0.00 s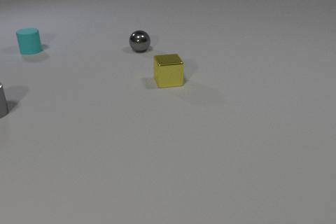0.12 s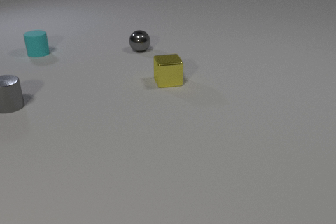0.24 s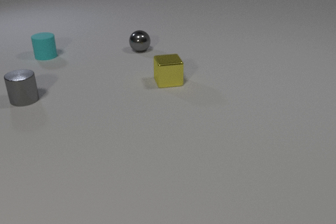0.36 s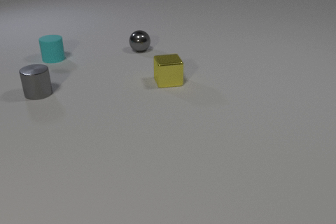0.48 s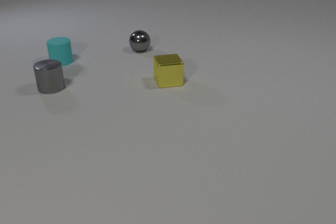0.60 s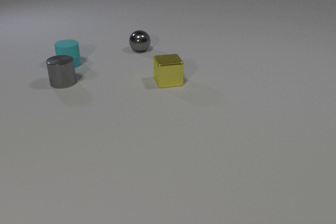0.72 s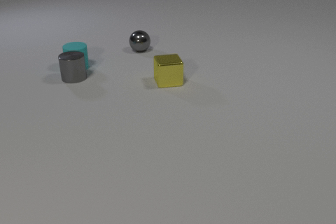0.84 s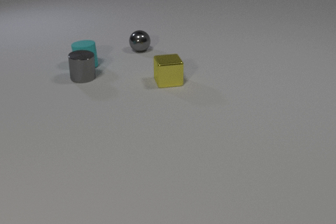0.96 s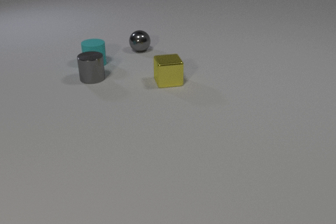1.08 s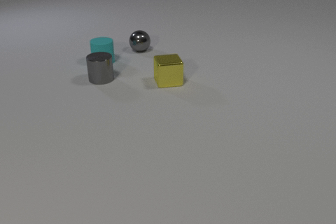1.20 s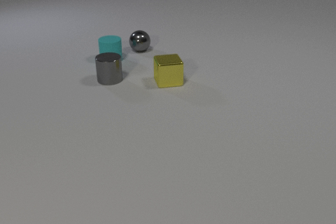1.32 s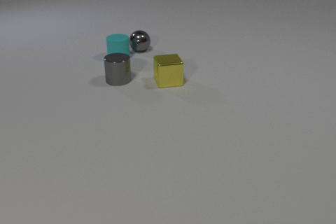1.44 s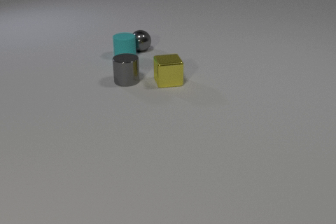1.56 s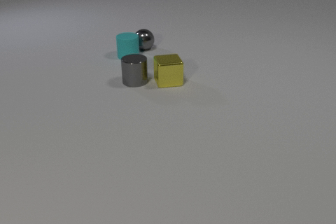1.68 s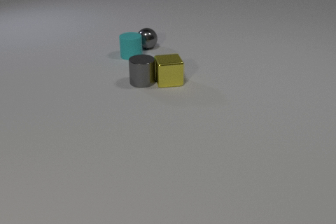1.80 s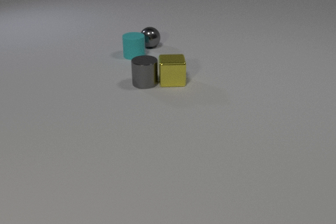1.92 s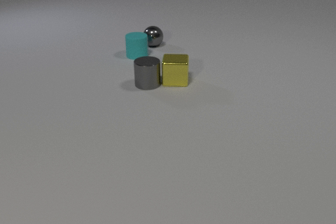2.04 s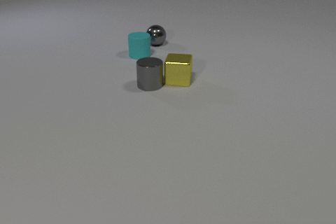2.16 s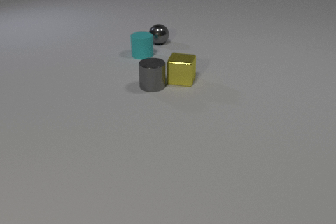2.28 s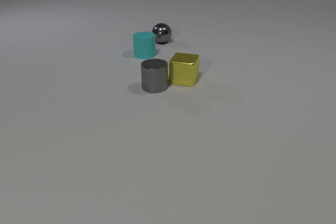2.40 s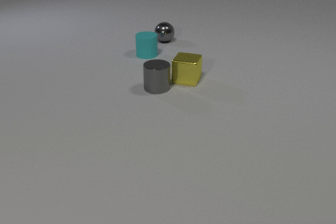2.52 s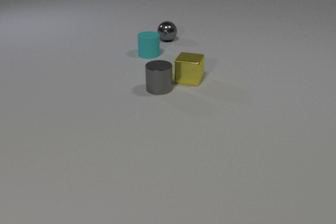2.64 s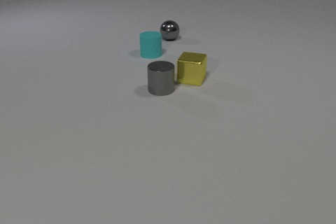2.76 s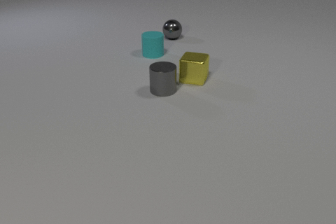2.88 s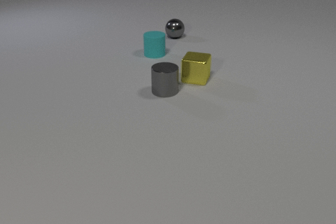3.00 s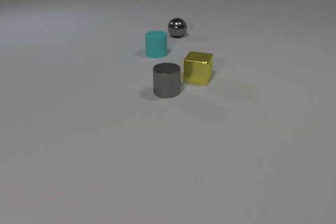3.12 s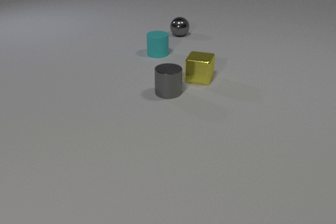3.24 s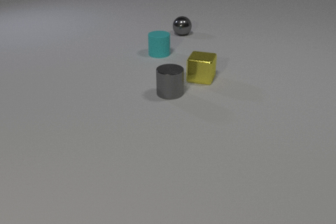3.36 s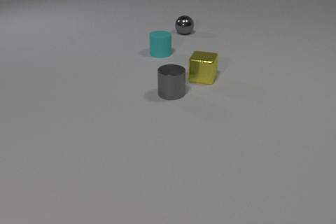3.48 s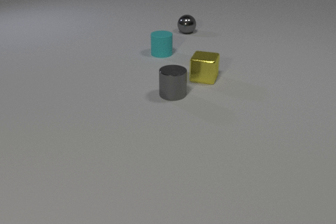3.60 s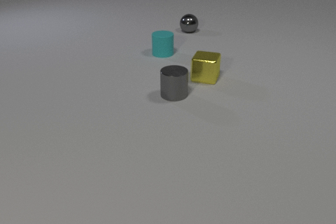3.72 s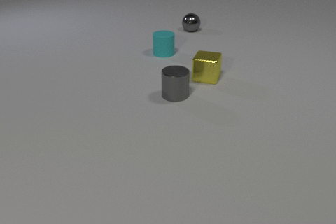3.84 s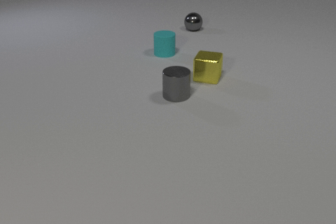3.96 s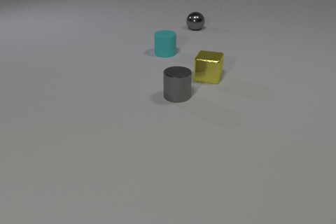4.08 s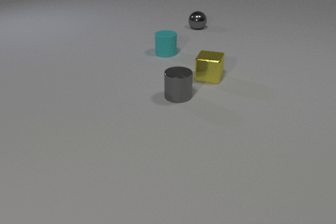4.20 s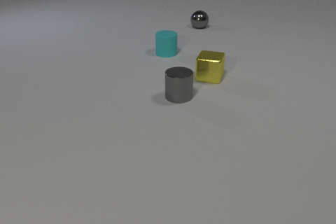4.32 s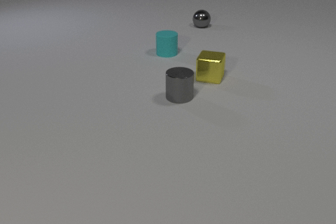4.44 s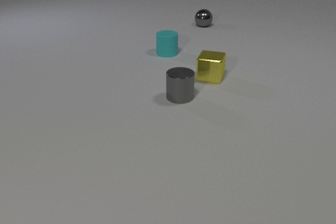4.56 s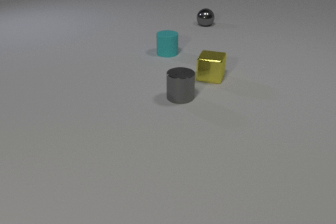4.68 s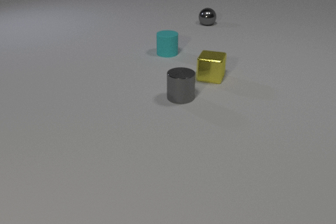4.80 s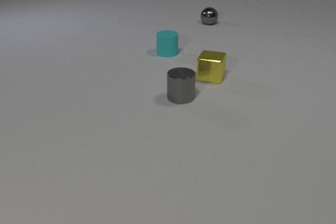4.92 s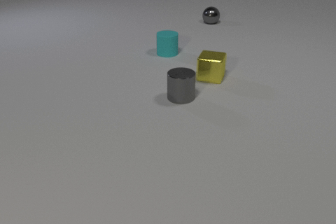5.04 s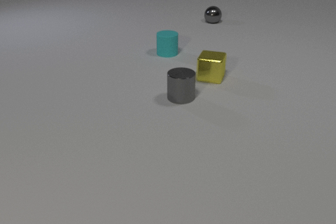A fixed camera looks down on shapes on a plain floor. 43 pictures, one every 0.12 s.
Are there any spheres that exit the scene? no.
How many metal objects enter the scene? 0.
What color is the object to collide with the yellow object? gray.
0.00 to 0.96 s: The cyan rubber cylinder slides to the right and toward the camera. The gray metal cylinder slides to the right and away from the camera. The cyan rubber cylinder and the gray metal cylinder collide.
0.96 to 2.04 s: The cyan rubber cylinder slides to the right. The gray metal cylinder slides to the right. The gray metal sphere rolls away from the camera and to the right. The yellow metal cube slides to the right, spins clockwise seen from above by about 15 degrees, its near face sliding to the left. The cyan rubber cylinder and the gray metal sphere collide. The gray metal cylinder and the yellow metal cube collide.
2.04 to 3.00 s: The cyan rubber cylinder slides to the right. The gray metal cylinder slides to the right and toward the camera. The gray metal sphere rolls away from the camera and to the right. The yellow metal cube slides to the right.
3.00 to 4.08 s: The cyan rubber cylinder slides to the right. The gray metal cylinder slides to the right and toward the camera. The gray metal sphere rolls away from the camera and to the right. The yellow metal cube slides to the right.
4.08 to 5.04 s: The gray metal sphere rolls away from the camera and to the right.
